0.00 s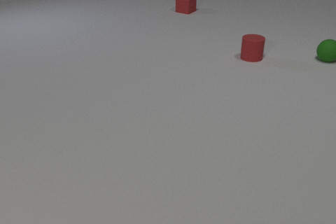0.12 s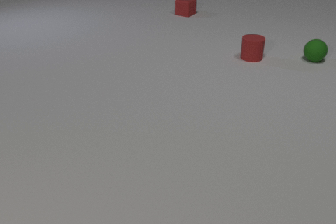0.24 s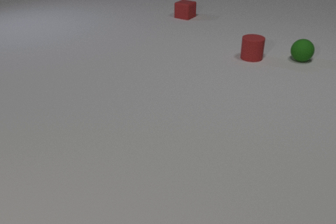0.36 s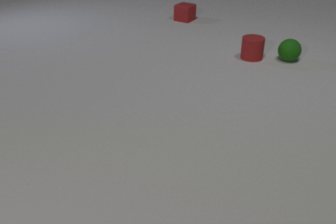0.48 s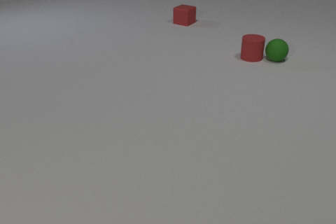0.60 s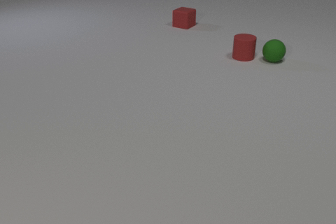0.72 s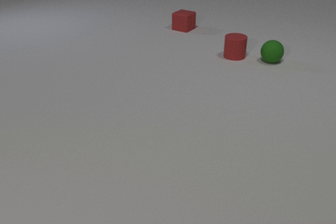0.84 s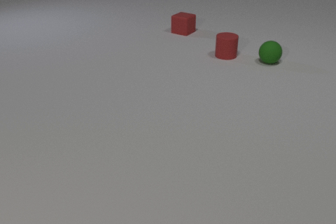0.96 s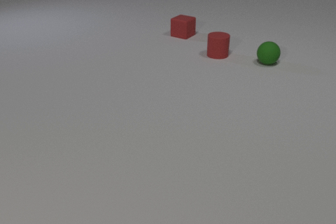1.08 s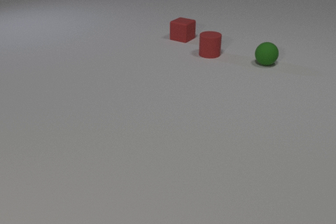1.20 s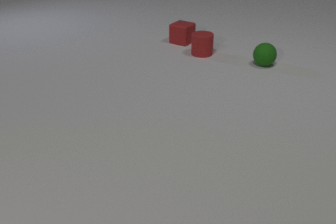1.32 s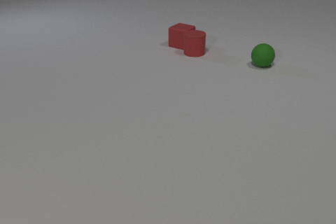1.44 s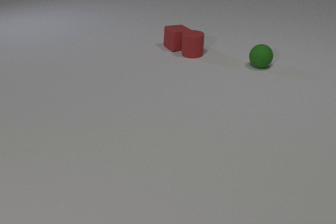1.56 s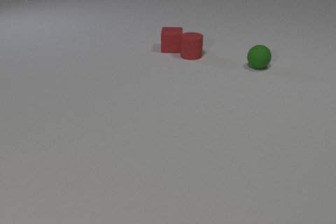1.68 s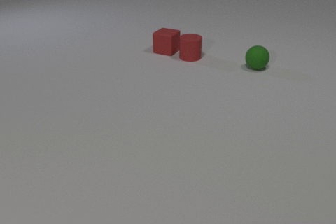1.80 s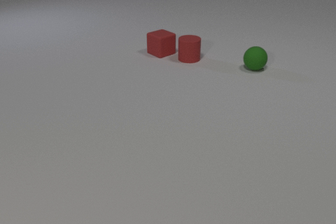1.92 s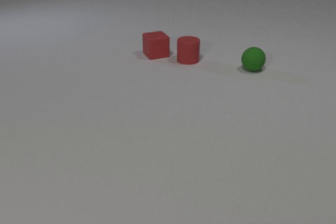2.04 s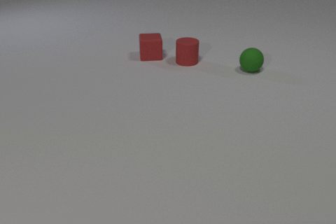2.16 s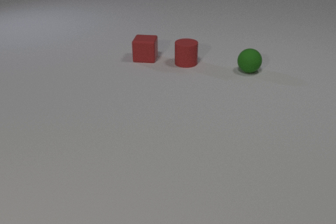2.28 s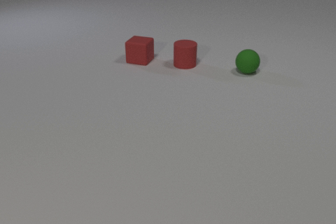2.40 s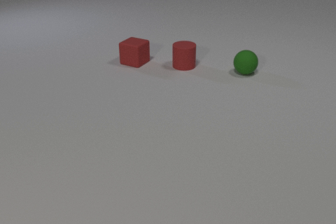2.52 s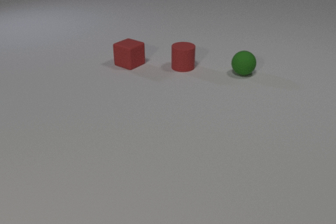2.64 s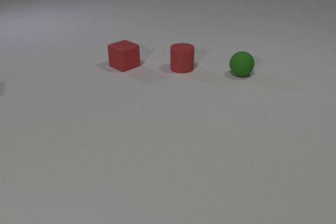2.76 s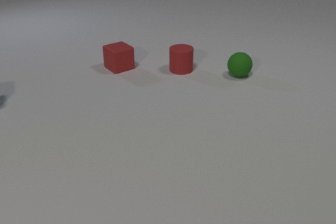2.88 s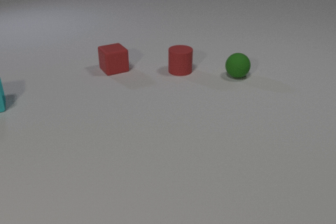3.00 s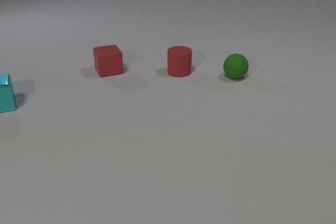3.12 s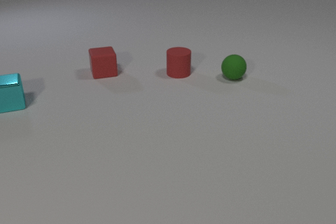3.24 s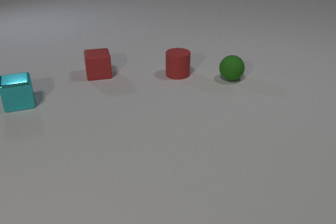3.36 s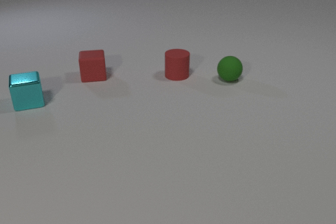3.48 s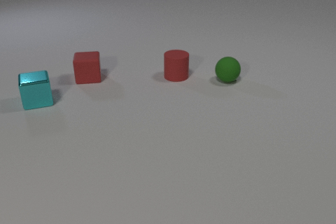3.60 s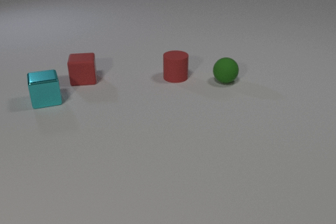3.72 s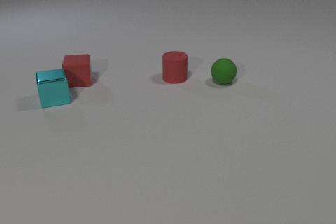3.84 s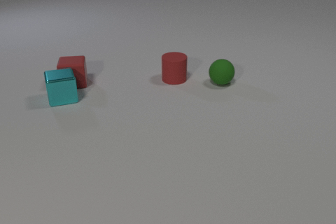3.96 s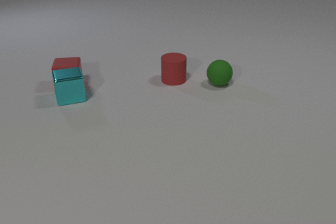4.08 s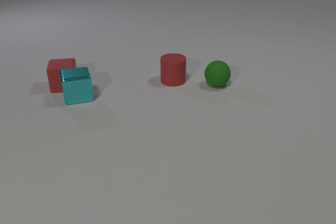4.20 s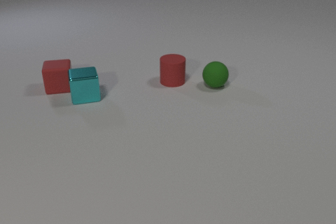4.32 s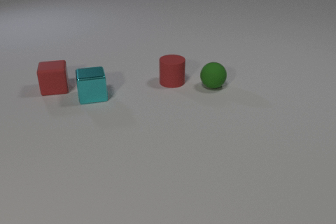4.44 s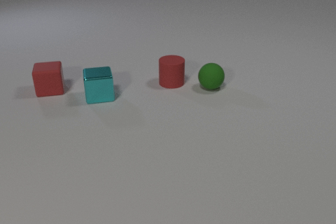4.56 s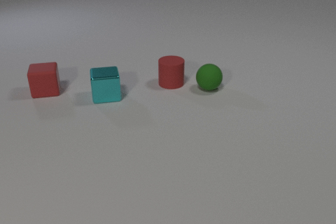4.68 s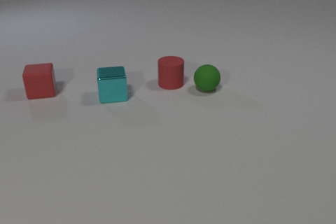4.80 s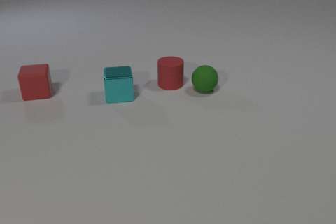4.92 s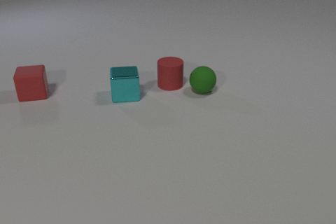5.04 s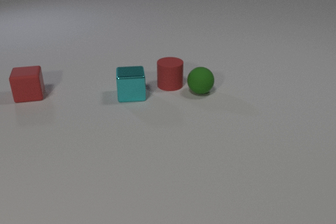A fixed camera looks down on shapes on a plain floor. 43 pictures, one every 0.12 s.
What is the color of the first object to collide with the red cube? red.
How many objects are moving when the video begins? 2.
What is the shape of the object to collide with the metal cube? cube.
0.00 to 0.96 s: The green rubber sphere rolls to the left and toward the camera. The red rubber cylinder slides to the left. The red rubber cube slides toward the camera. The green rubber sphere and the red rubber cylinder collide.
0.96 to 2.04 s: The green rubber sphere rolls toward the camera and to the left. The red rubber cylinder slides to the left and toward the camera. The red rubber cube slides toward the camera and to the left, spins so that its near face slides to the left, clockwise seen from above. The red rubber cylinder and the red rubber cube collide.
2.04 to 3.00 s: The green rubber sphere rolls toward the camera and to the left. The red rubber cylinder slides toward the camera. The red rubber cube slides to the left and toward the camera, spins so that its near face slides to the left, clockwise seen from above. The cyan metal cube comes in at the left edge, slides to the right.
3.00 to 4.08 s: The green rubber sphere rolls toward the camera and to the left. The red rubber cylinder slides toward the camera. The red rubber cube slides to the left and toward the camera. The cyan metal cube slides to the right. The red rubber cube and the cyan metal cube collide.
4.08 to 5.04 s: The green rubber sphere rolls toward the camera and to the left. The red rubber cylinder slides toward the camera. The red rubber cube slides to the left. The cyan metal cube slides to the right.
